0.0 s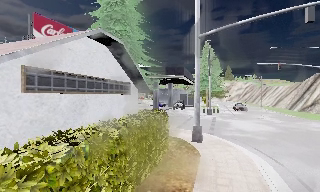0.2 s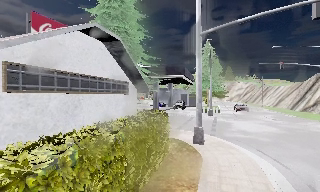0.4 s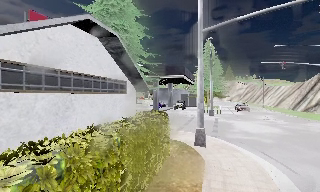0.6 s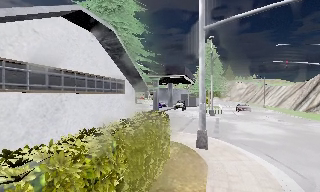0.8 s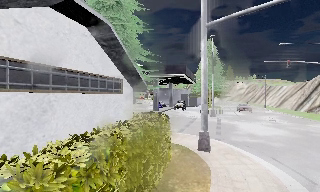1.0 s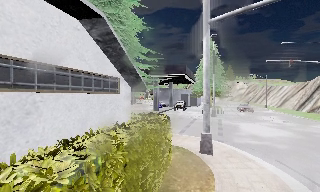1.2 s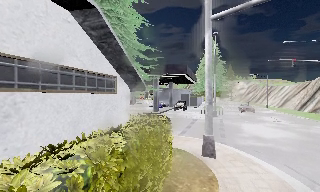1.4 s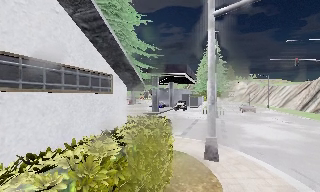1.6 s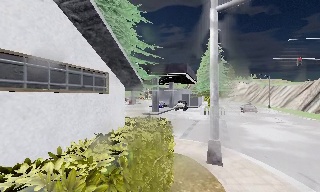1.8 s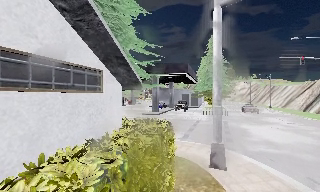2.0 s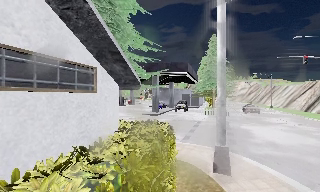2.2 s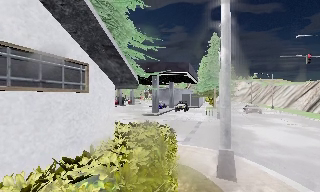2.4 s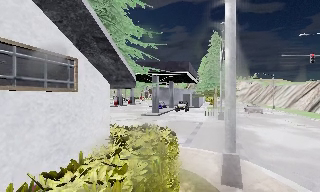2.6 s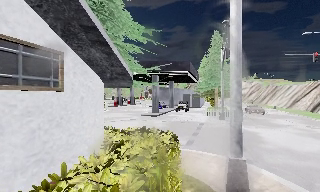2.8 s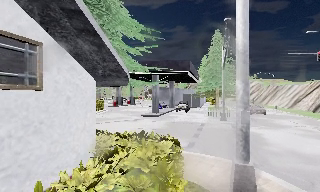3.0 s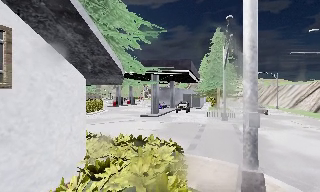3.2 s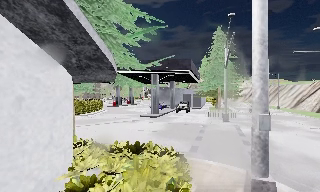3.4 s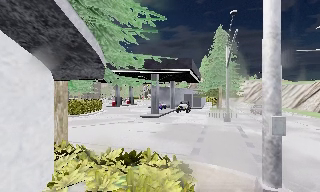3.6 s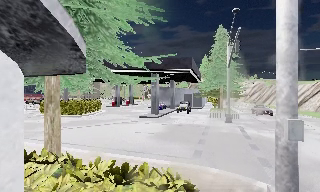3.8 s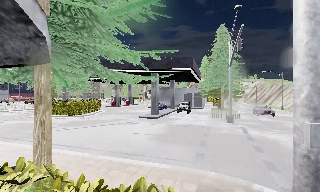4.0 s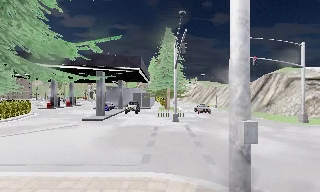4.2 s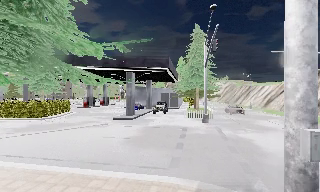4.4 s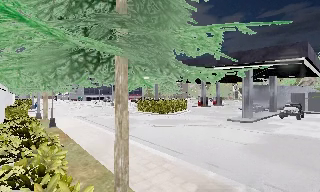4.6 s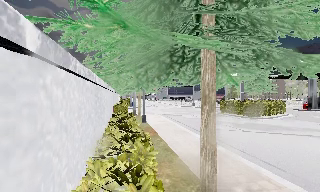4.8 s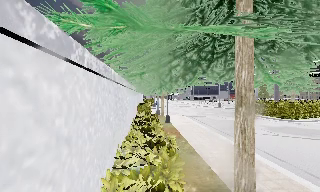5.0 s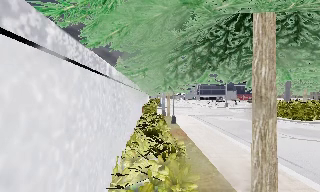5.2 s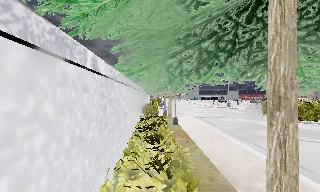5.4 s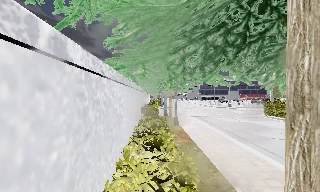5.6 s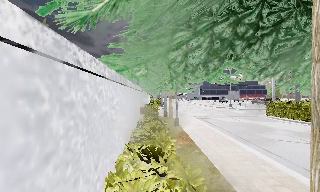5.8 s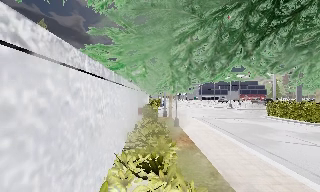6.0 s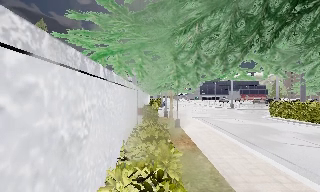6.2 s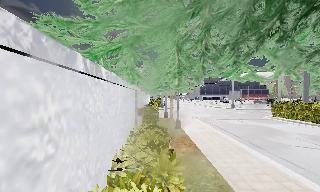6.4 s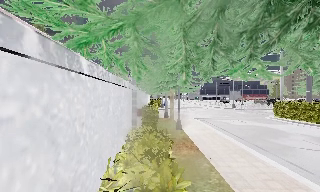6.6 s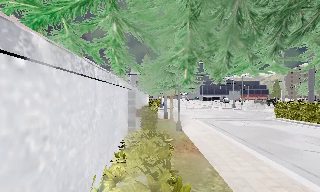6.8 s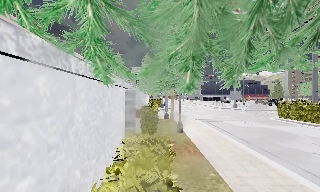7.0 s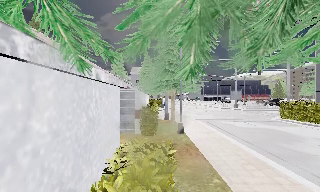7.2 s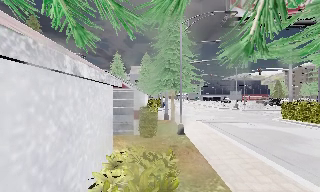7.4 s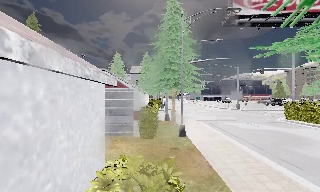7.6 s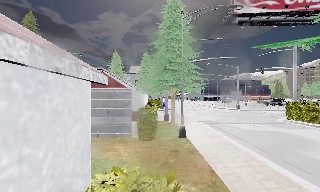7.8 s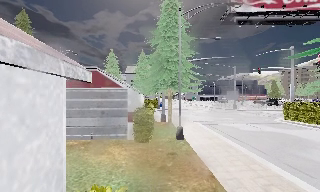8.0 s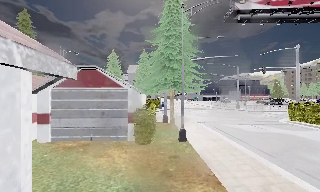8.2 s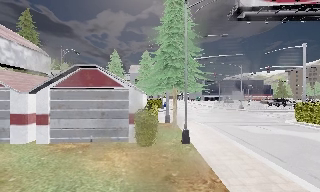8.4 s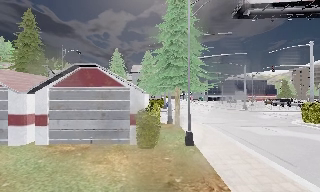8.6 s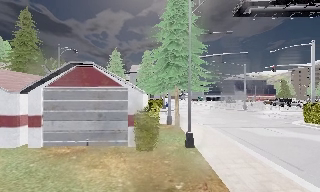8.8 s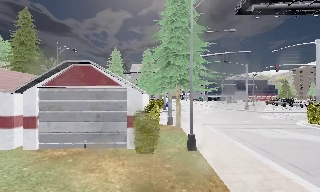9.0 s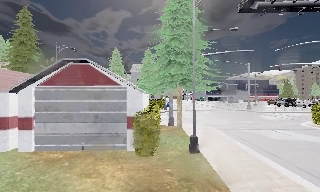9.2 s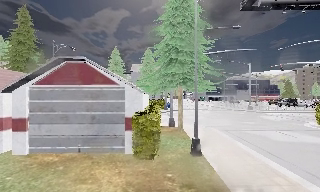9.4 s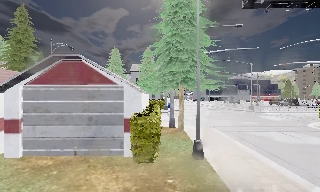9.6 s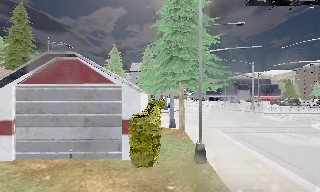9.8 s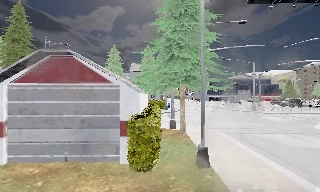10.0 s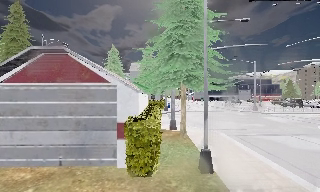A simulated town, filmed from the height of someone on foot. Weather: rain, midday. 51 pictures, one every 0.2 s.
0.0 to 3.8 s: The camera travels forward, about 6 m, so what stands in front looms larger.
3.8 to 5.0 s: The camera pans to its left, which is counterclockwise from overhead, by about 70 degrees. It travels forward, about 2 m.
5.0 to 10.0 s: The camera travels forward, about 9 m, so what stands in front looms larger.
The film runs forward here.
